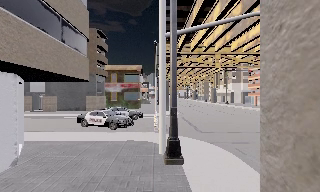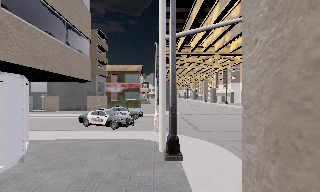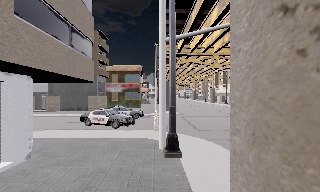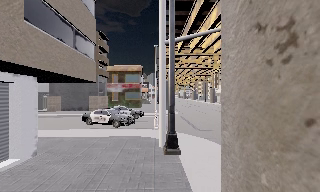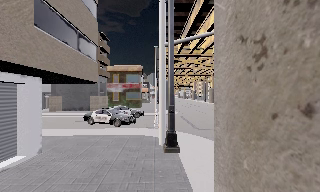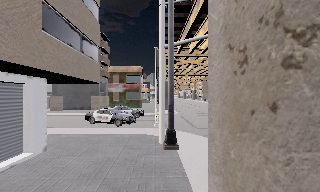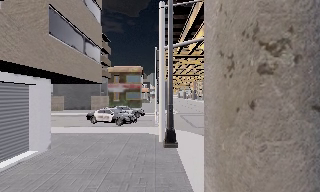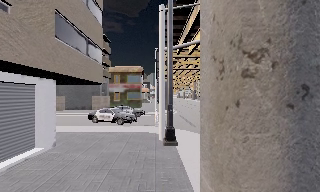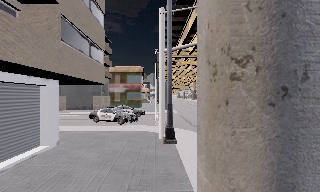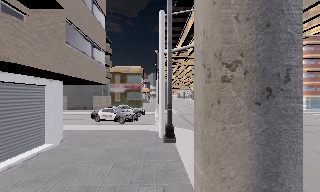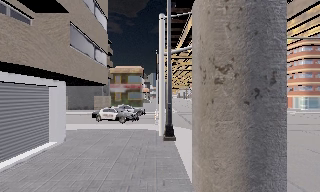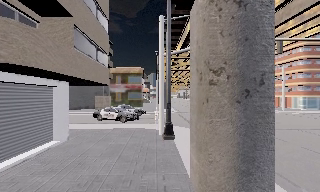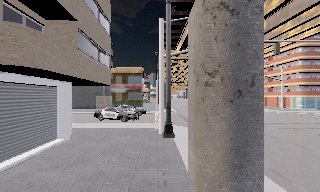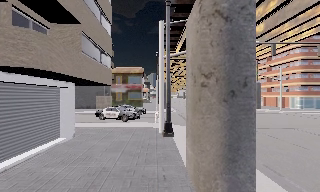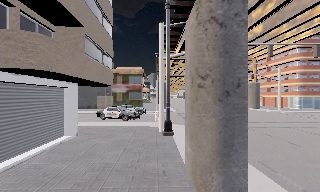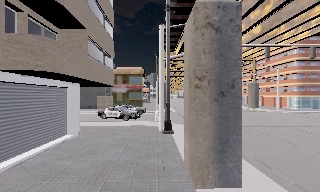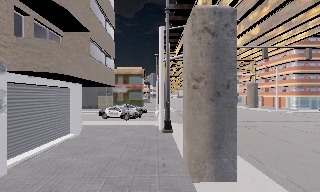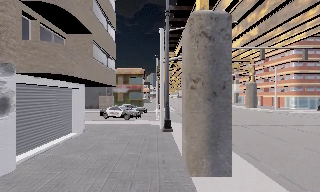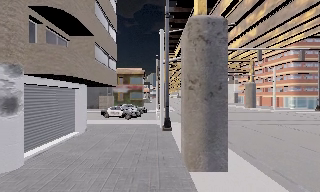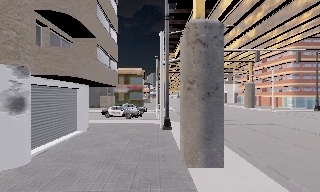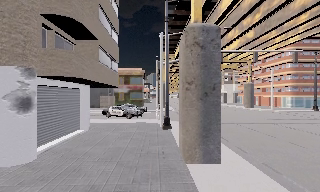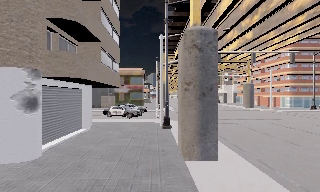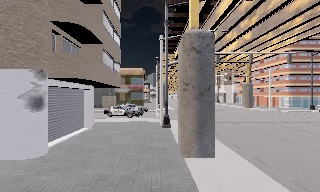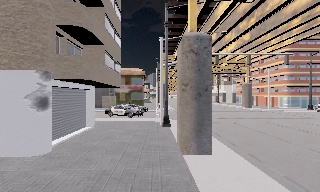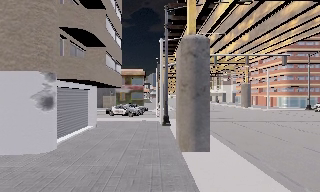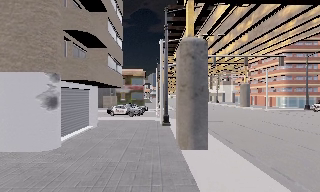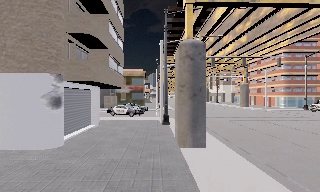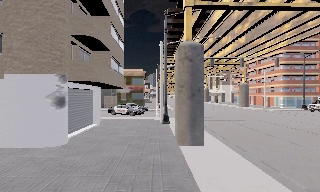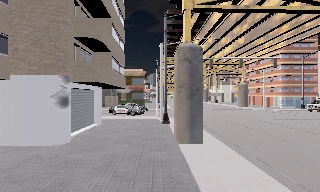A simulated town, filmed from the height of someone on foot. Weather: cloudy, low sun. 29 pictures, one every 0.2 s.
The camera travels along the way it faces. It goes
backward.
0.0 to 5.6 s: The camera travels backward, about 9 m, so what stands in front gets smaller.
The film runs backward here.
